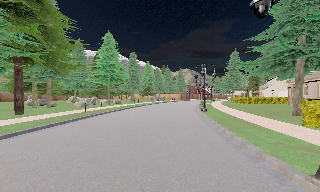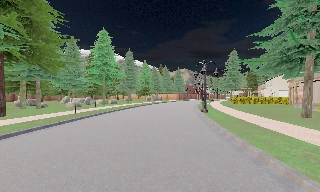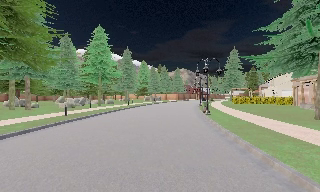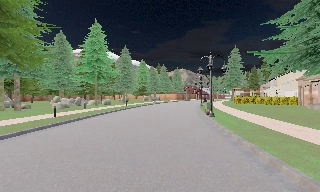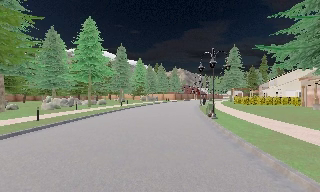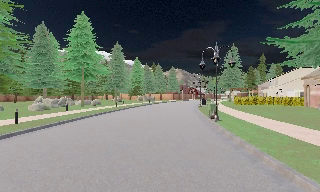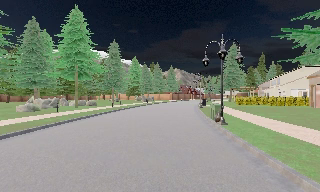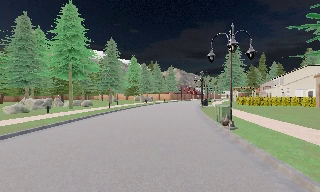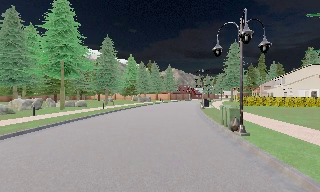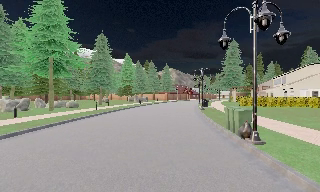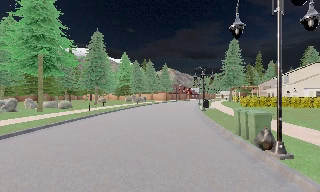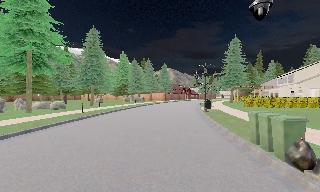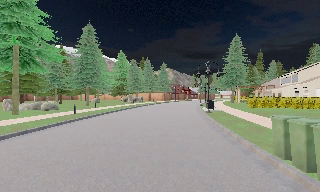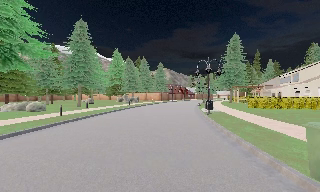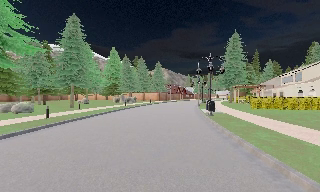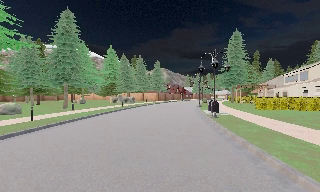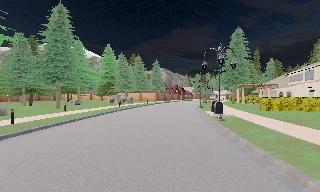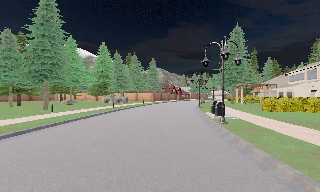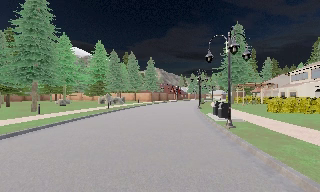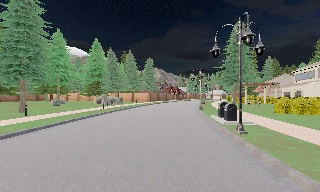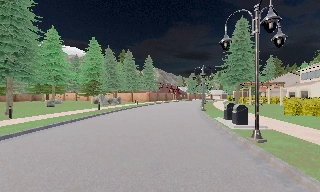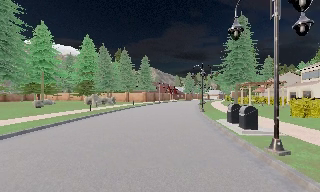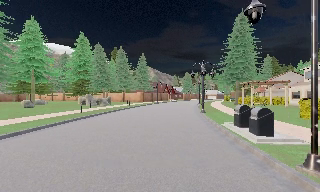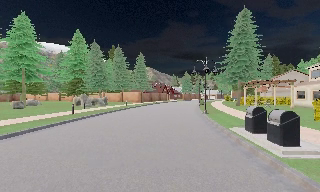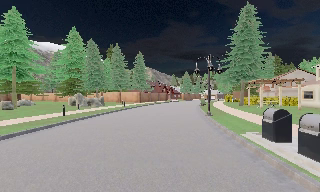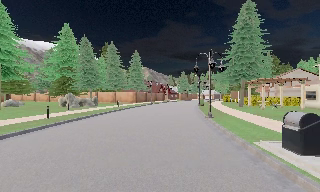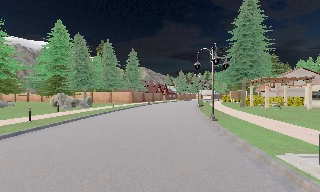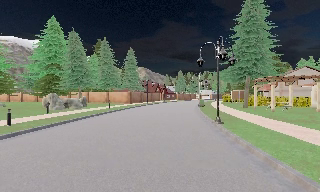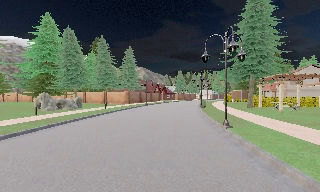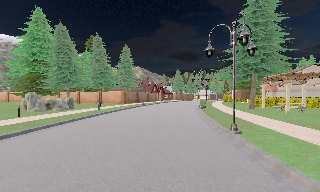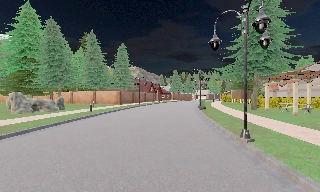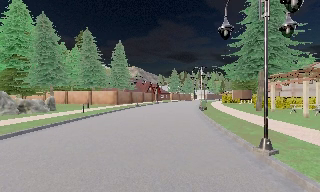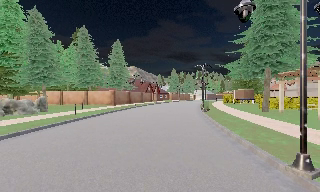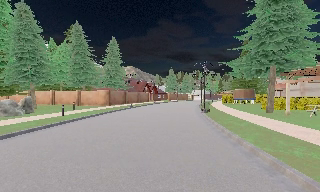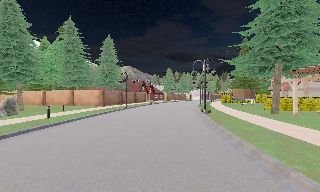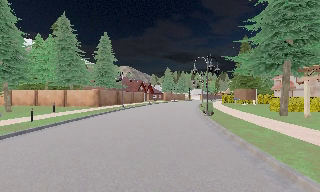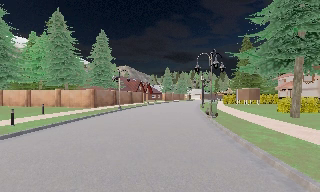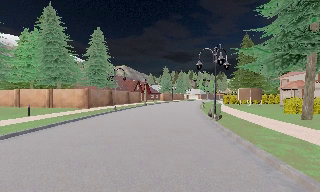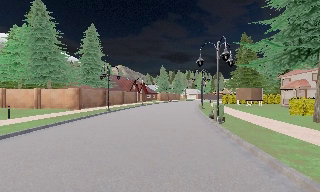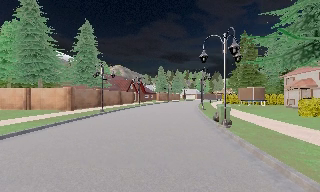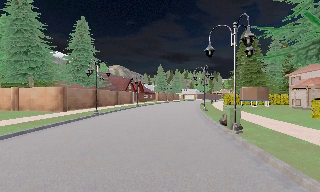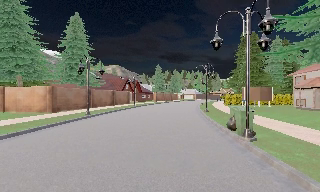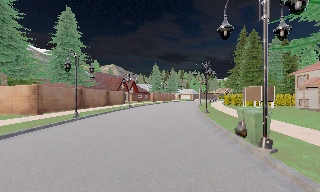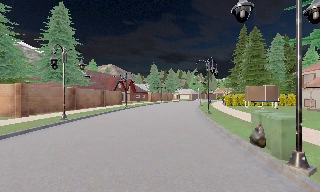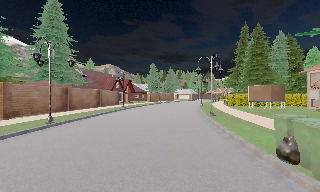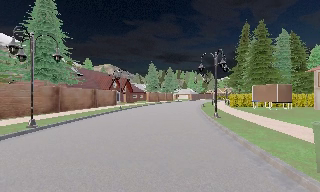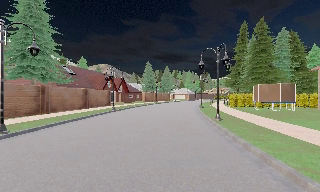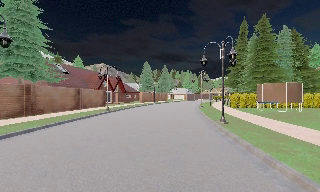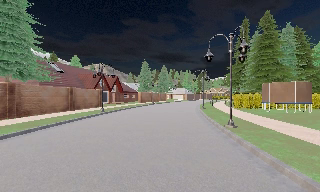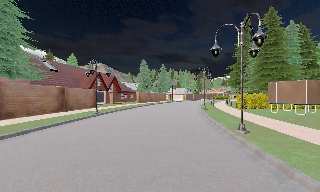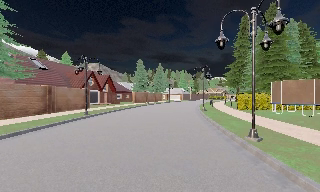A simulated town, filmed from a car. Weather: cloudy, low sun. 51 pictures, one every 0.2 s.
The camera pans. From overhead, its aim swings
clockwise.
The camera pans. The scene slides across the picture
to the left.
0.0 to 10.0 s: The scene slides to the left, as the camera pans about 30 degrees to its right. It travels forward, about 60 m.
The film runs forward here.
